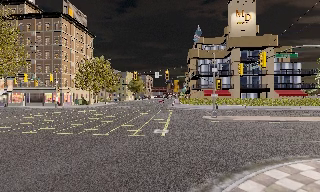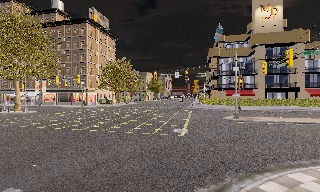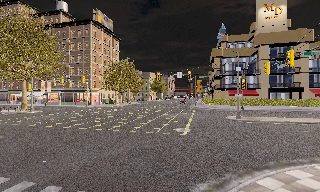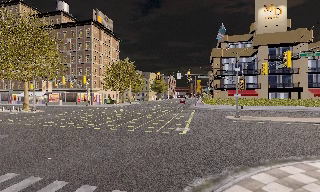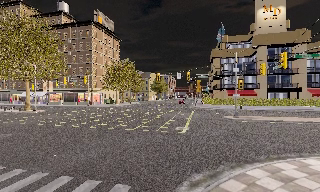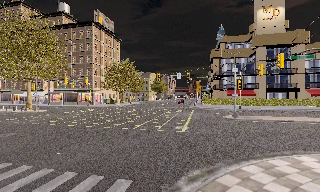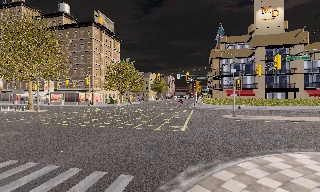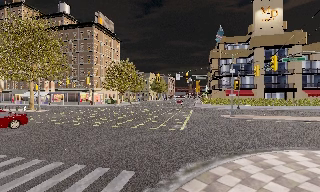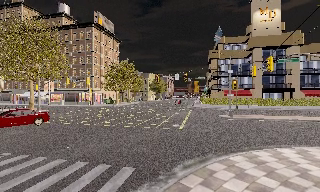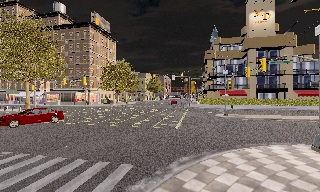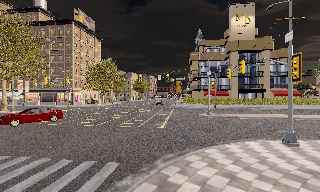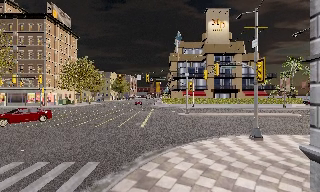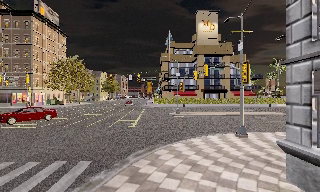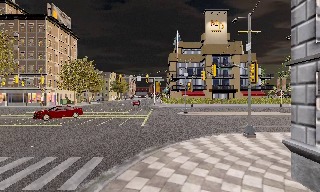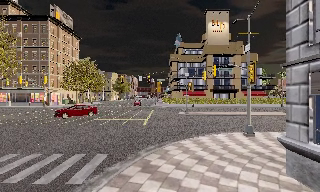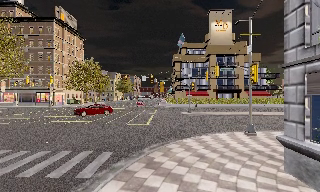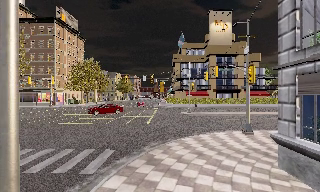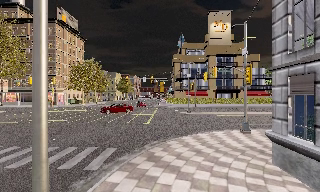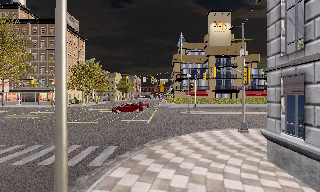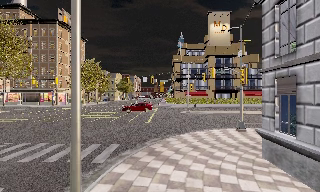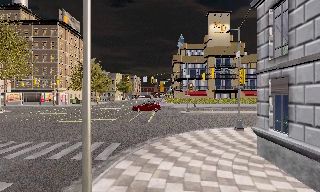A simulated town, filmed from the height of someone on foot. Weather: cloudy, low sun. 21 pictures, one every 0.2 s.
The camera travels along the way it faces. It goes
backward.
0.0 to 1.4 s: The camera travels backward, about 2 m, so what stands in front gets smaller.
1.4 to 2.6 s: The camera swings to its right by about 15 degrees, and the scene slides to the left. It travels backward, about 2 m, so what stands in front gets smaller.
2.6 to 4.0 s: The camera travels backward, about 2 m, so what stands in front gets smaller.
The film runs backward here.
